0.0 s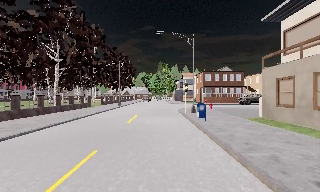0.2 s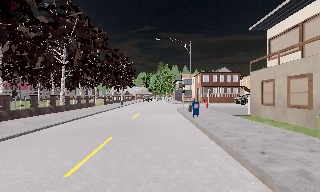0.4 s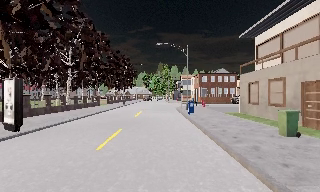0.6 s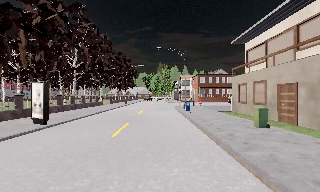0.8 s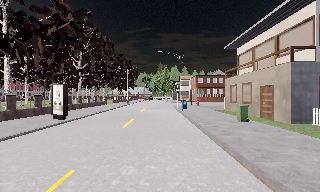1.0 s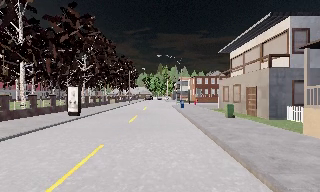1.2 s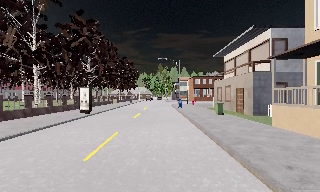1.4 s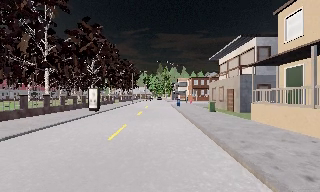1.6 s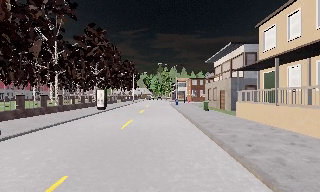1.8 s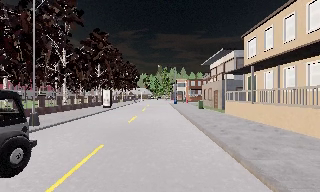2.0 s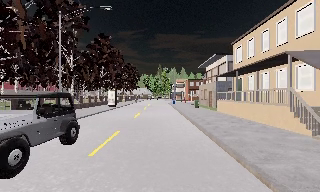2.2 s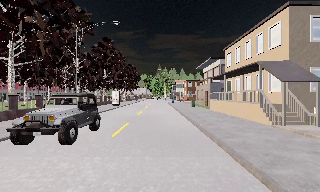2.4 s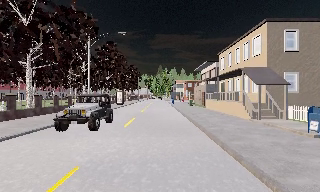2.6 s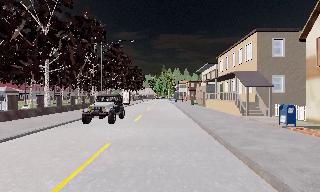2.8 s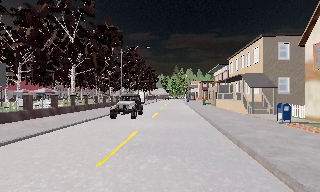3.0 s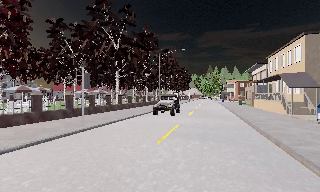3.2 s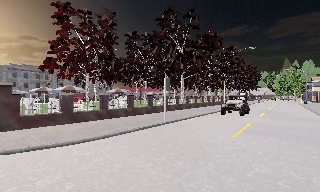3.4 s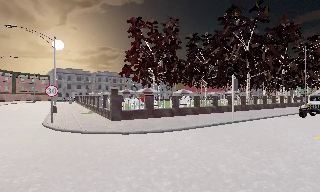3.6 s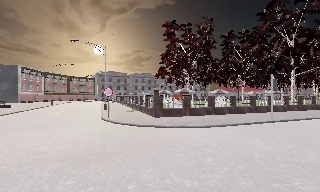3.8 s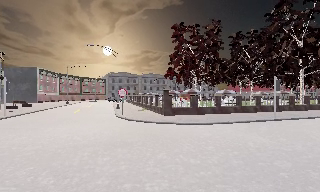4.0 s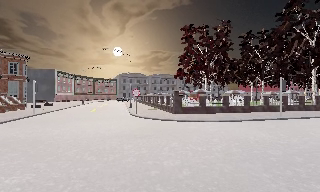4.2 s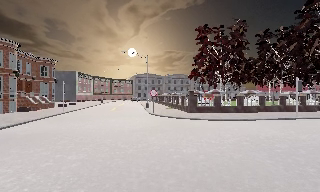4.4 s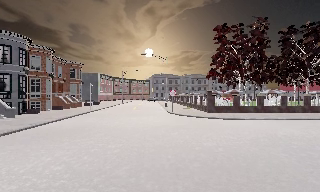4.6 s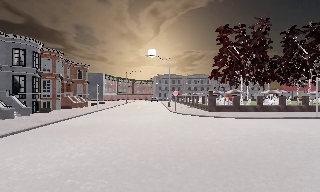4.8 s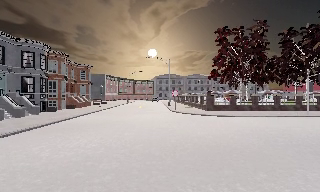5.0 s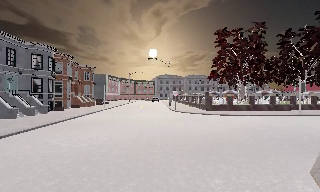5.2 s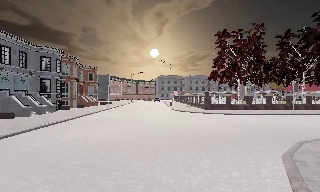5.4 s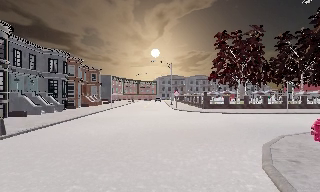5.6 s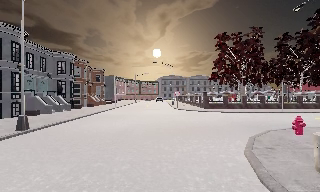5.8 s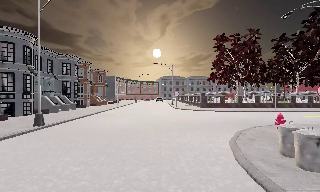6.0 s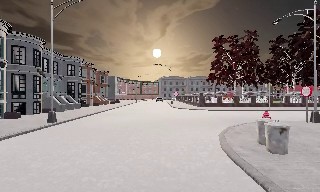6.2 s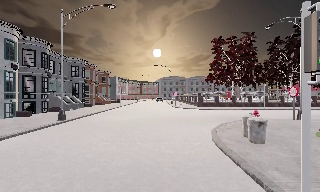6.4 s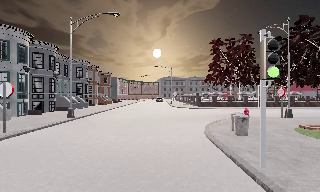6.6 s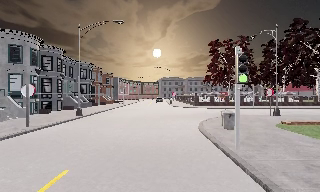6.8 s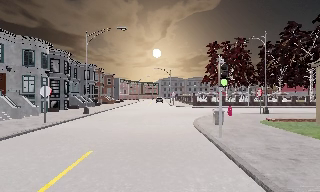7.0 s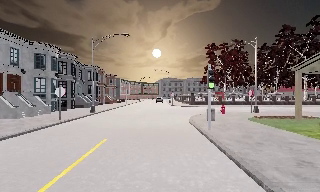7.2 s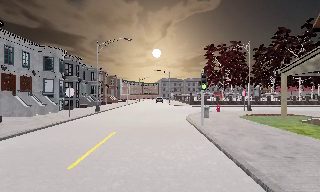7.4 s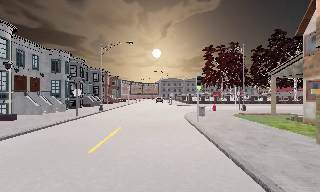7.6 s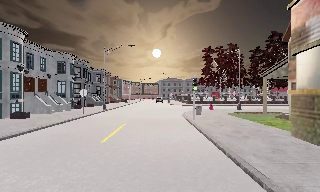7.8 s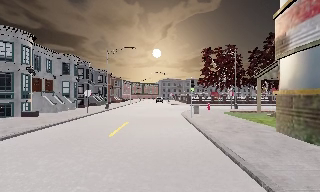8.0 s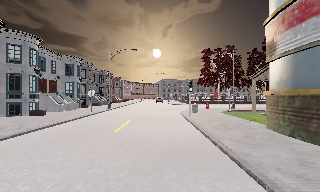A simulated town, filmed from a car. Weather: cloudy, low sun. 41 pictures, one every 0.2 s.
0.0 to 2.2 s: The camera travels backward, about 20 m, so what stands in front gets smaller.
2.2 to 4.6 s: The scene slides to the right, as the camera pans about 90 degrees to its left. It travels backward, about 17 m. It loses speed.
4.6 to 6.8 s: The camera travels backward, about 11 m, so what stands in front gets smaller.
6.8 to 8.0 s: The camera travels backward, about 6 m, so what stands in front gets smaller. It loses speed.
The film runs backward here.
